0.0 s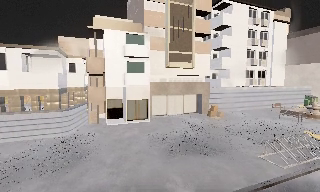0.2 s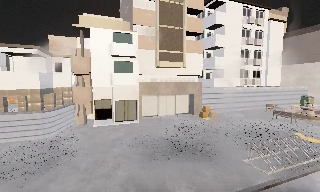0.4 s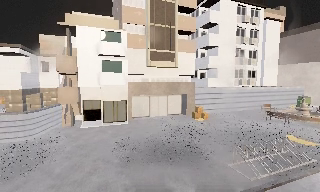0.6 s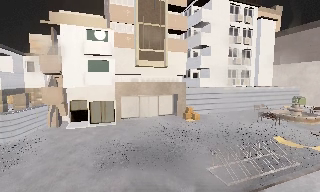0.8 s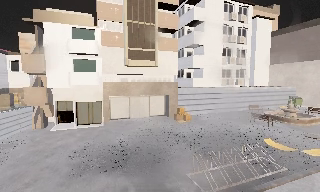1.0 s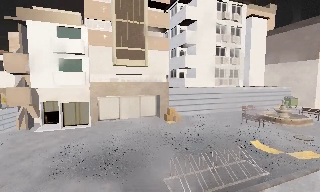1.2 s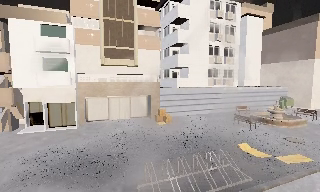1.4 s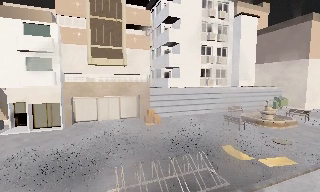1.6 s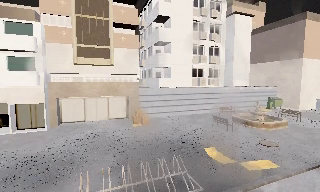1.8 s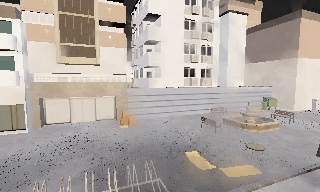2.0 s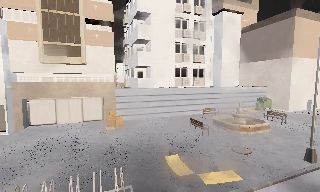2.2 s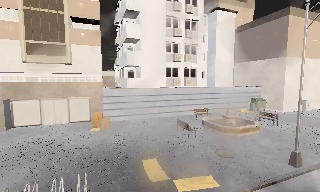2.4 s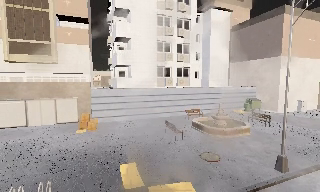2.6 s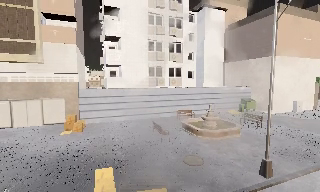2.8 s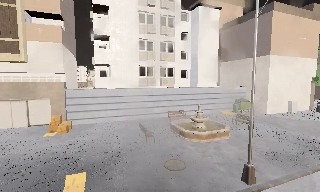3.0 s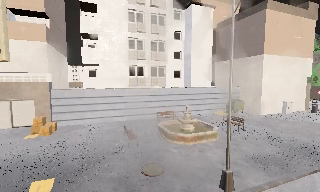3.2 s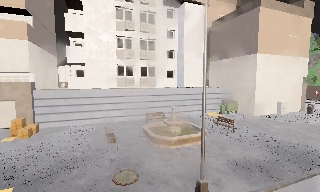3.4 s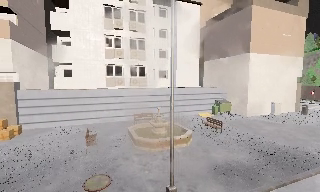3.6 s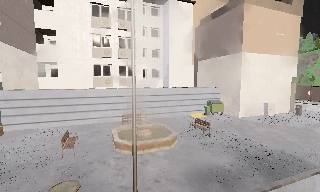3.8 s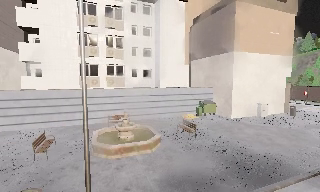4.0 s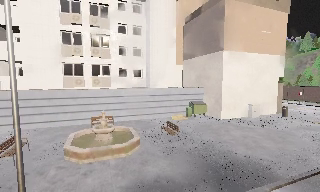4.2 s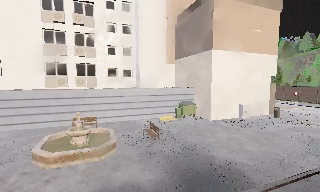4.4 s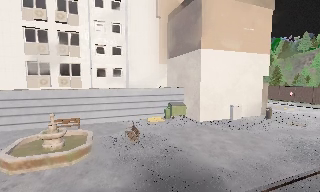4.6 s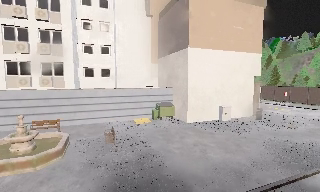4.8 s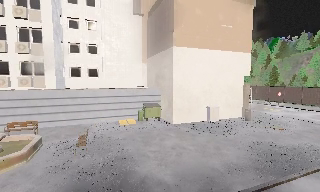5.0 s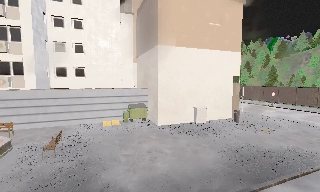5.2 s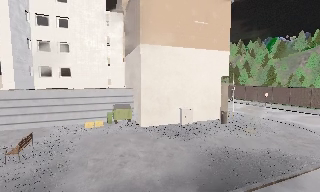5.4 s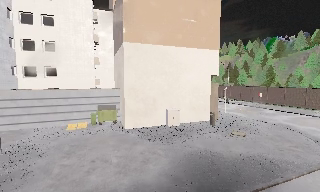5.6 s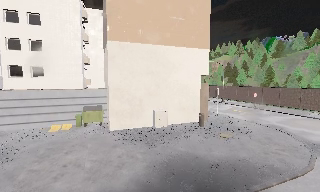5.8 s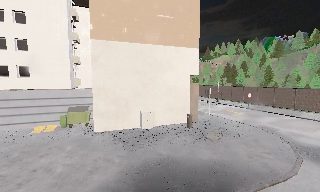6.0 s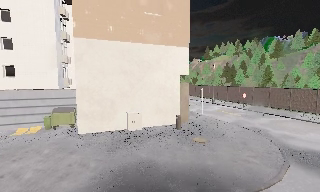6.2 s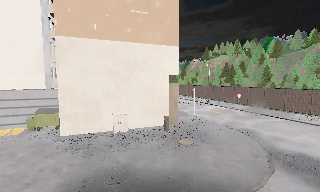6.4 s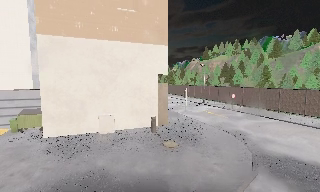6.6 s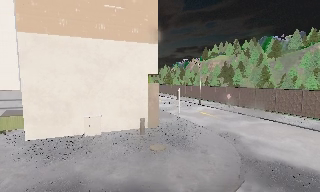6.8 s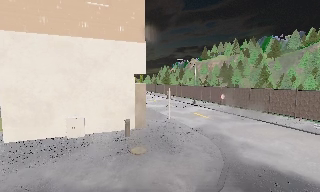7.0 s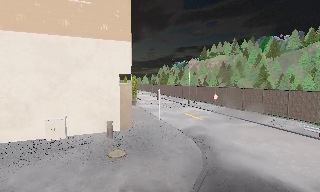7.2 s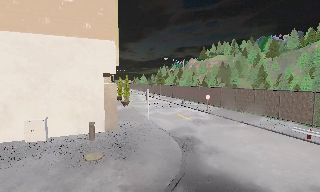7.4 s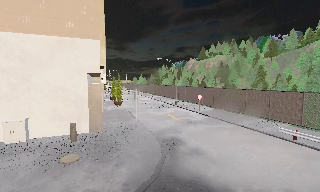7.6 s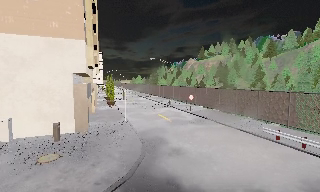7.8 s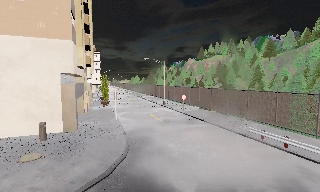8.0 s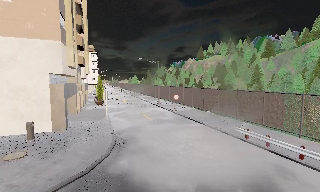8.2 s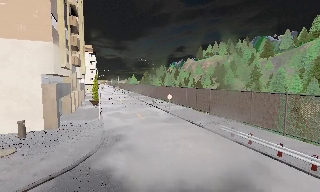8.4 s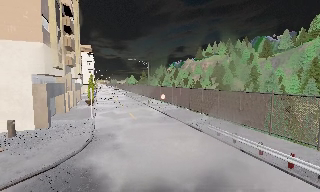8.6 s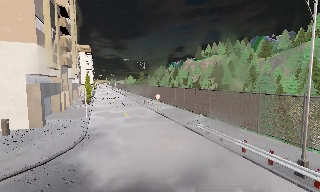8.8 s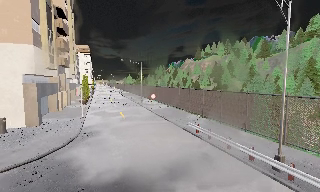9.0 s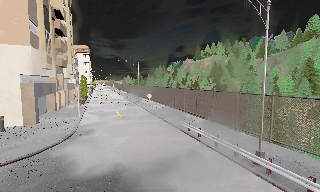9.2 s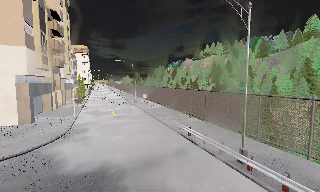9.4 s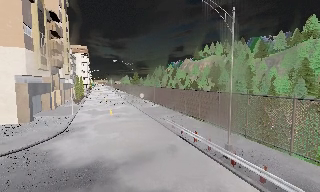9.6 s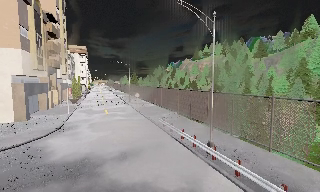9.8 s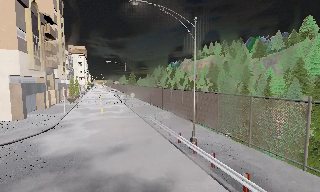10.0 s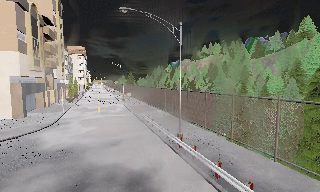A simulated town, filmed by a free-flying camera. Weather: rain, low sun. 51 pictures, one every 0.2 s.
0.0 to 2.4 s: The camera travels to its right, about 13 m, so close, fixed things drift to the left.
2.4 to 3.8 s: The camera travels to its right and forward, about 8 m, so close, fixed things drift to the left.
3.8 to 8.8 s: The camera travels to its right, about 30 m, so close, fixed things drift to the left.
8.8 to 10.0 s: The camera travels to its right and backward, about 5 m, so close, fixed things drift to the left.
The film runs backward here.
